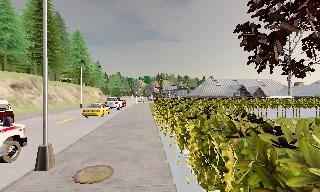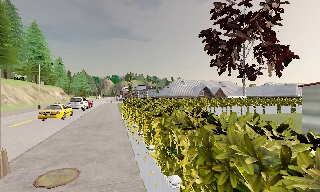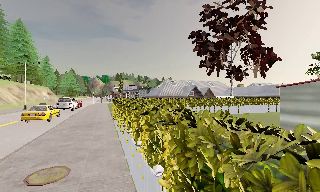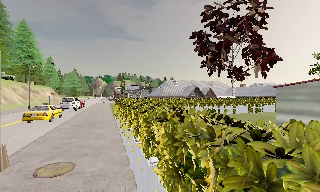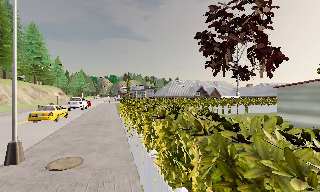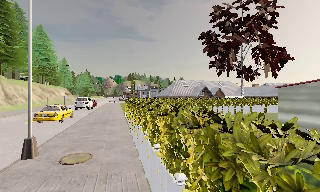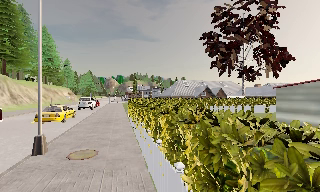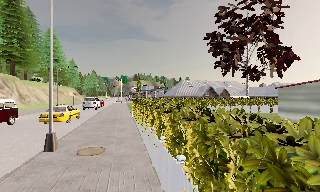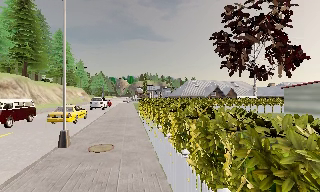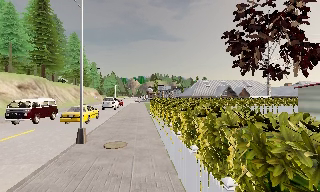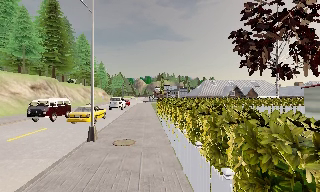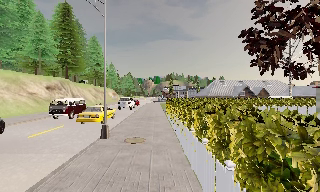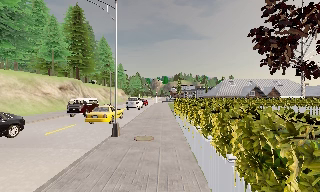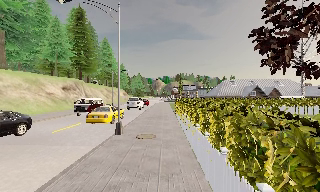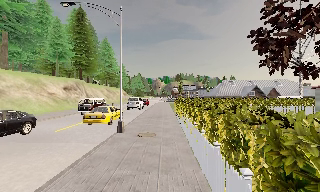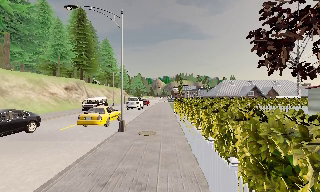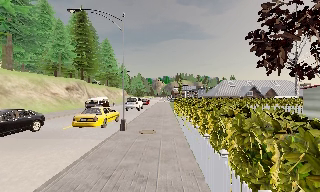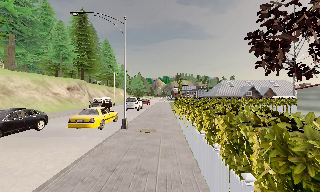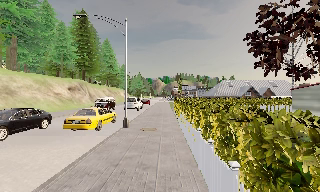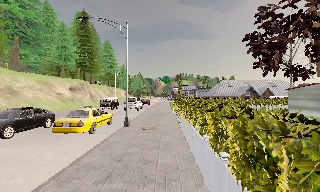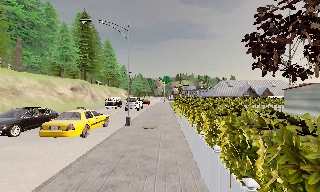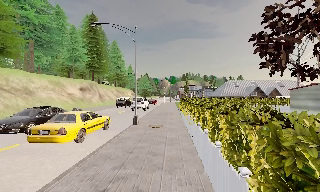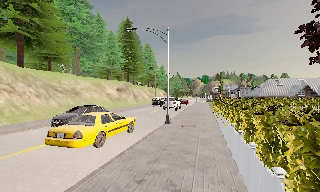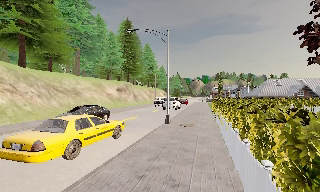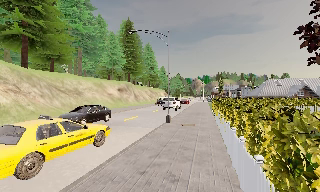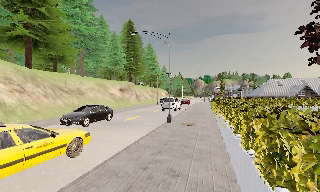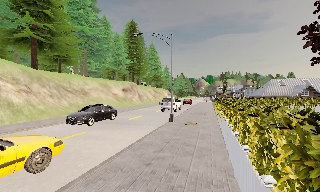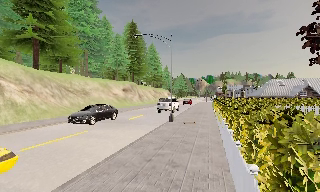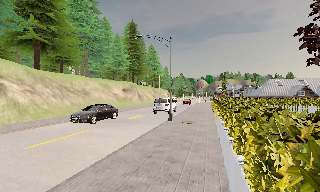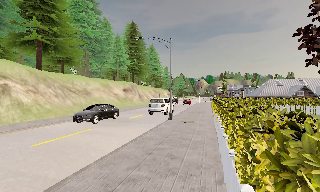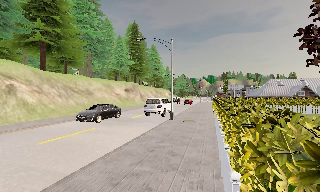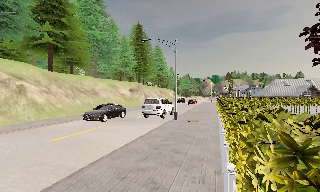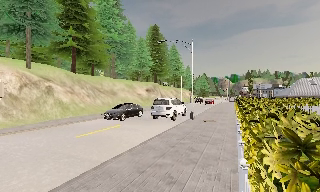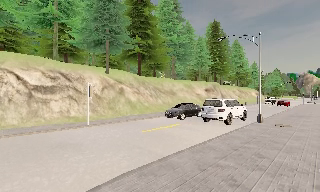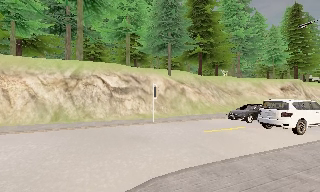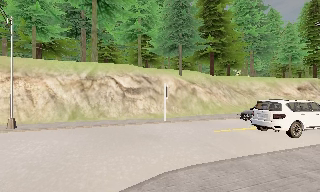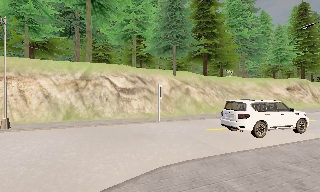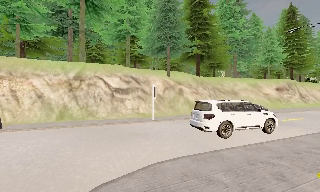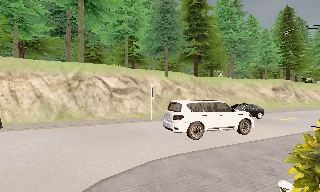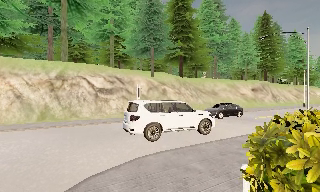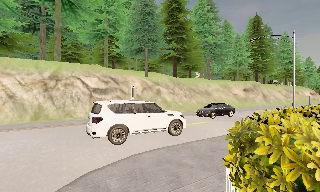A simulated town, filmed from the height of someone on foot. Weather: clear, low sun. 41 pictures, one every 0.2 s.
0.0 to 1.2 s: The camera travels backward, about 2 m, so what stands in front gets smaller.
1.2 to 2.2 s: The scene slides to the right, as the camera pans about 15 degrees to its left. It travels backward, about 1.5 m, so what stands in front gets smaller.
2.2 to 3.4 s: The camera travels backward, about 2 m, so what stands in front gets smaller.
3.4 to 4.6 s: The camera pans to its left, which is counterclockwise from overhead, by about 15 degrees. It travels backward, about 2 m, so what stands in front gets smaller.
4.6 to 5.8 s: The camera travels backward, about 1.5 m, so what stands in front gets smaller.
5.8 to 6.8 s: The camera swings to its left by about 50 degrees, and the scene slides to the right. It travels backward, about 1.5 m.
6.8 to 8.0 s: The camera travels backward, about 2 m, so what stands in front gets smaller.
The film runs backward here.
